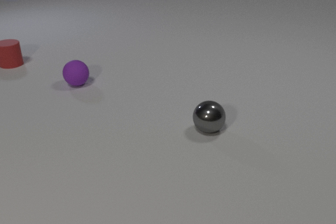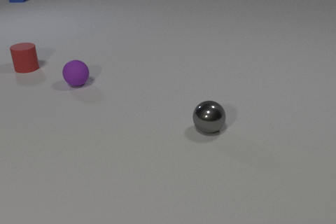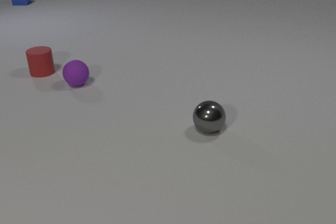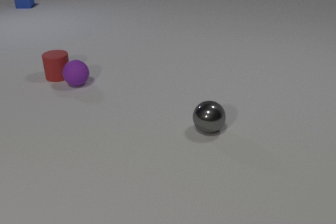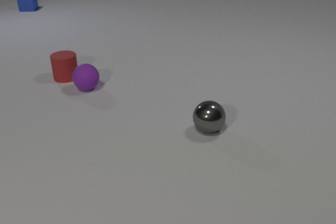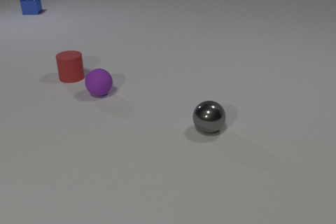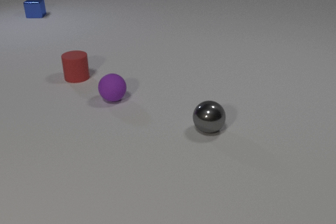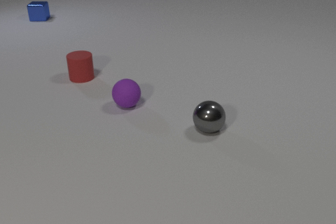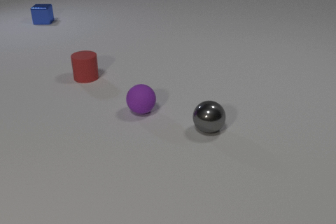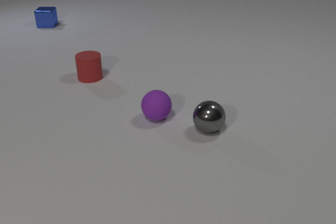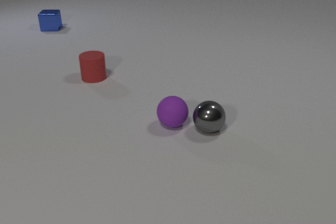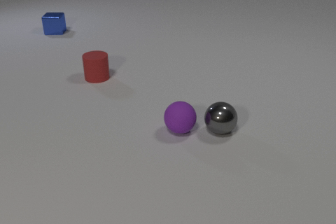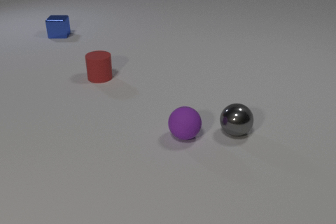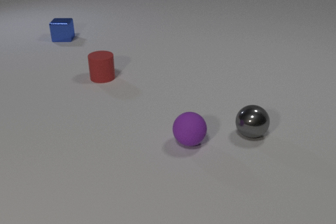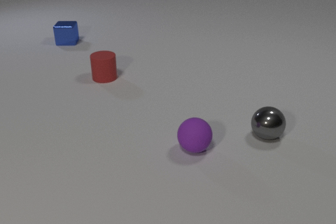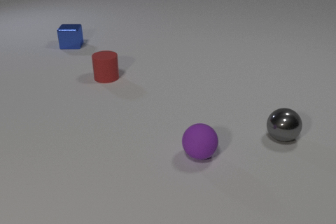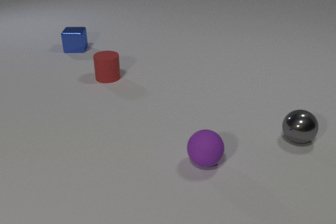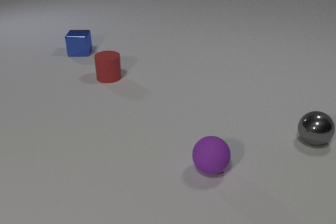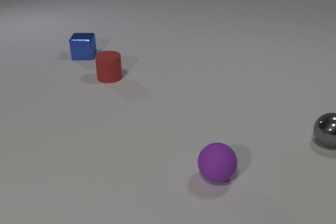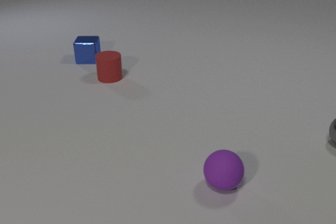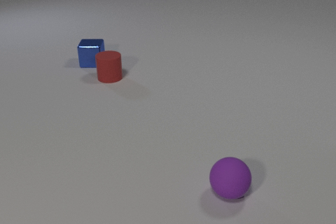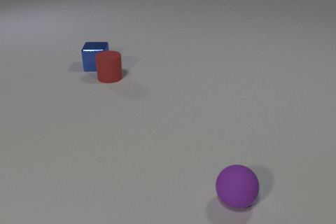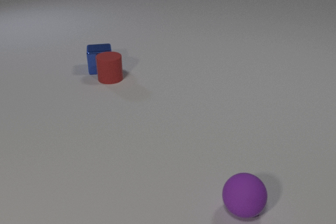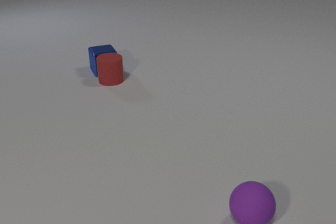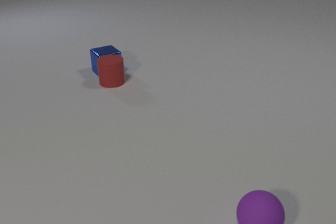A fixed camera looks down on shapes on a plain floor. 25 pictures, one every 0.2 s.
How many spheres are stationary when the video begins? 2.
How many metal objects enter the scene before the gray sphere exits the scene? 1.
Are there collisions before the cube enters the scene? no.
0.0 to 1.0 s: The red rubber cylinder slides to the right and toward the camera. The purple rubber sphere rolls toward the camera and to the right. The blue metal cube slides toward the camera. The red rubber cylinder and the purple rubber sphere collide.
1.0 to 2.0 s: The red rubber cylinder slides to the right. The purple rubber sphere rolls to the right and toward the camera. The blue metal cube slides toward the camera.
2.0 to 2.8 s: The red rubber cylinder slides to the right. The purple rubber sphere rolls toward the camera and to the right. The gray metal sphere rolls to the right. The blue metal cube slides toward the camera. The purple rubber sphere and the gray metal sphere collide.
2.8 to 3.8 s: The red rubber cylinder slides to the right. The purple rubber sphere rolls toward the camera and to the right. The gray metal sphere rolls to the right. The blue metal cube slides toward the camera.
3.8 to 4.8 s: The red rubber cylinder slides toward the camera. The purple rubber sphere rolls toward the camera and to the right. The gray metal sphere leaves at the right edge. The blue metal cube slides toward the camera and to the right, spins counterclockwise seen from above by about 30 degrees, its near face sliding to the right. The red rubber cylinder and the blue metal cube collide.
